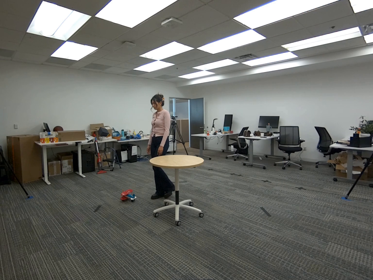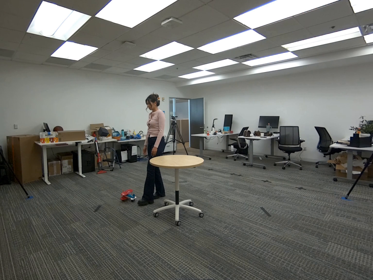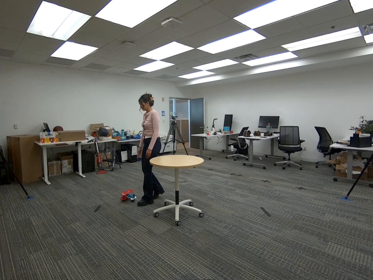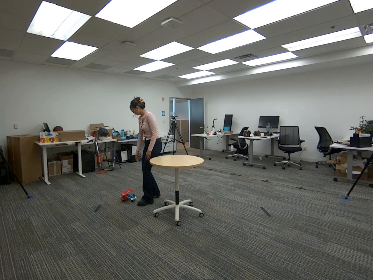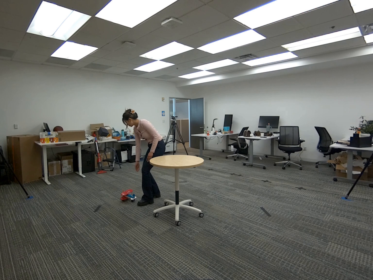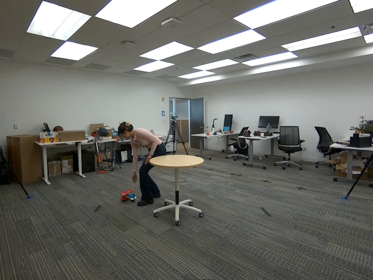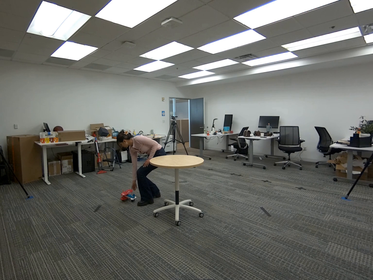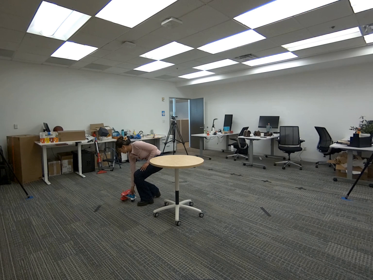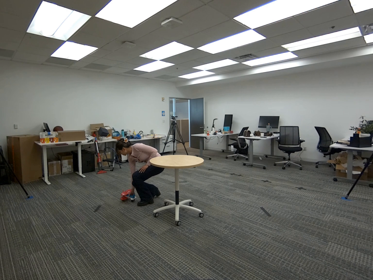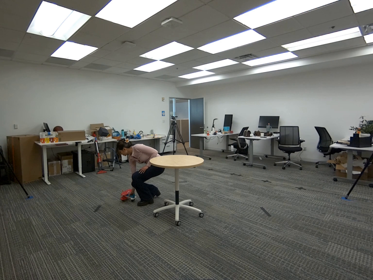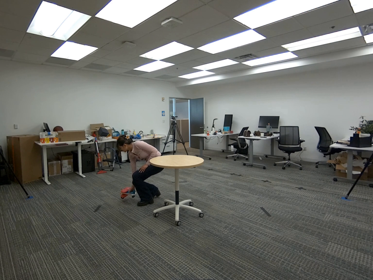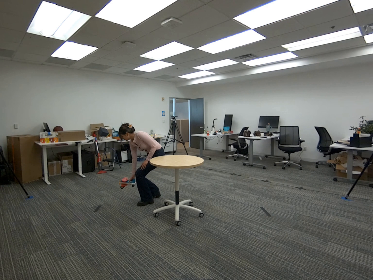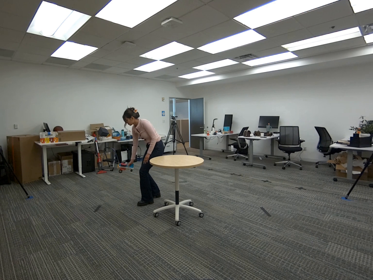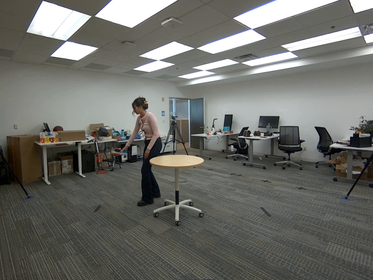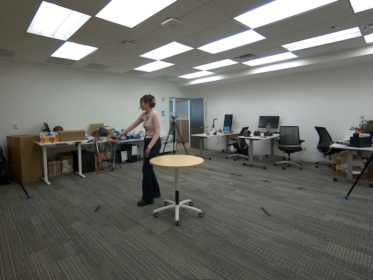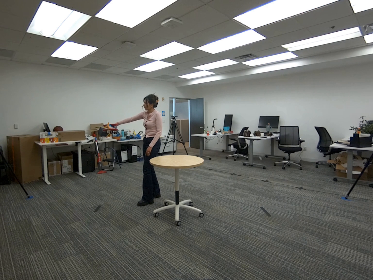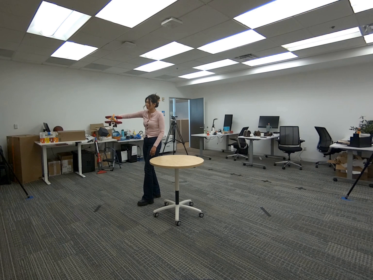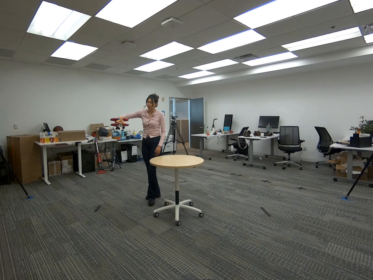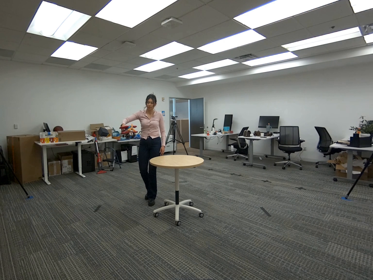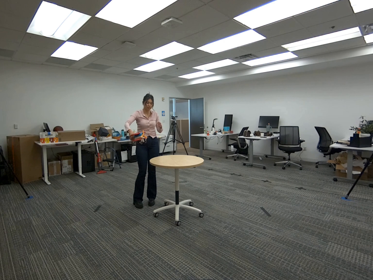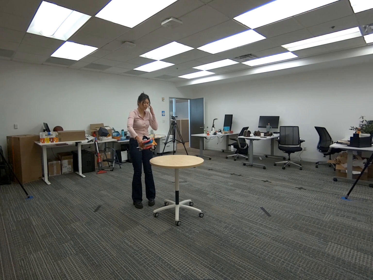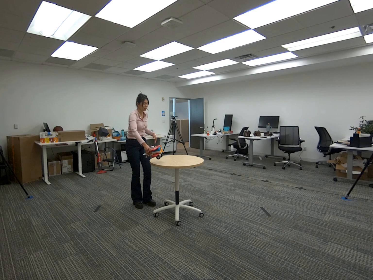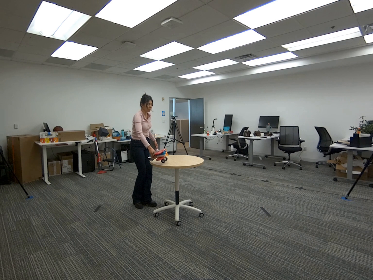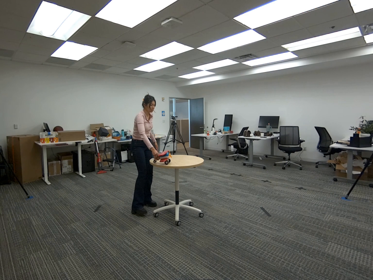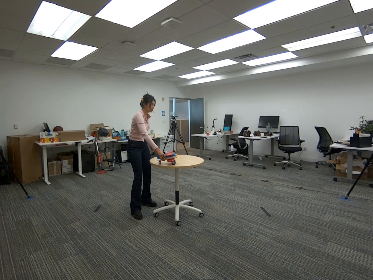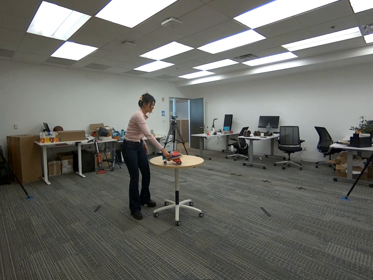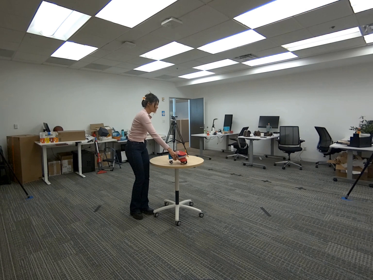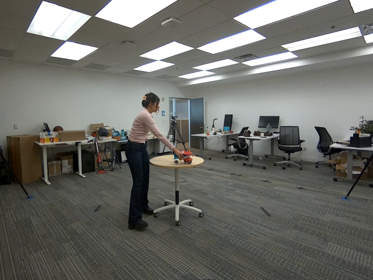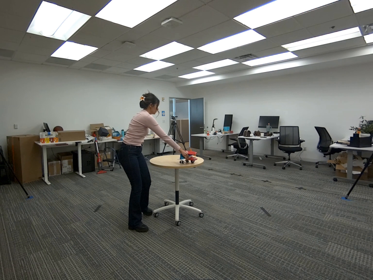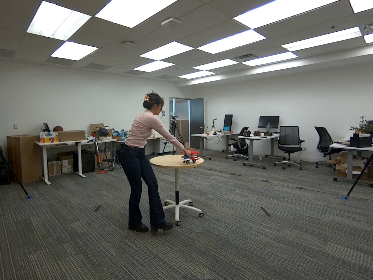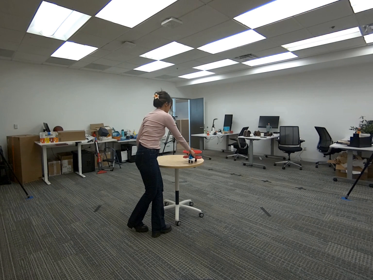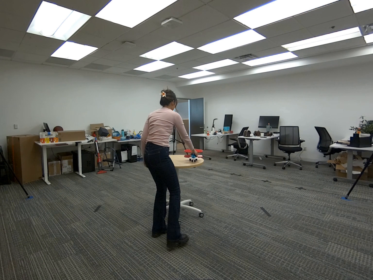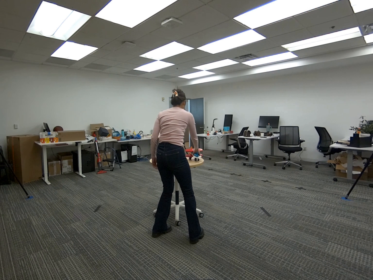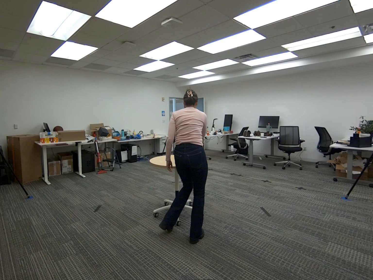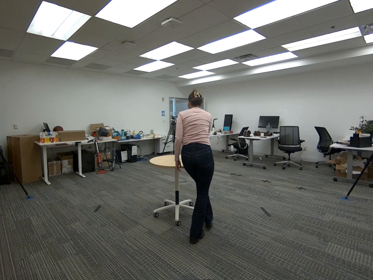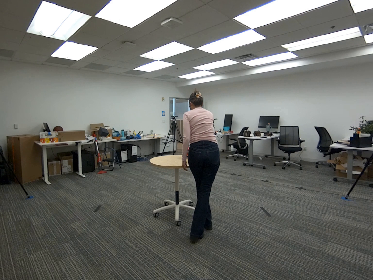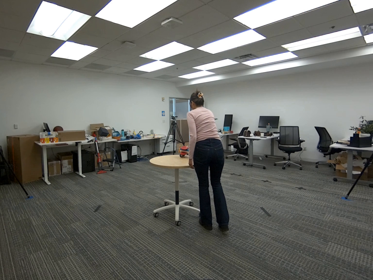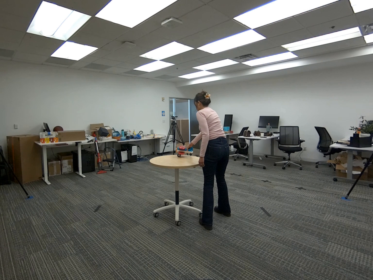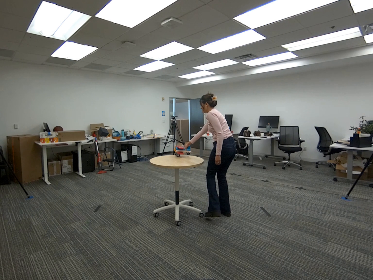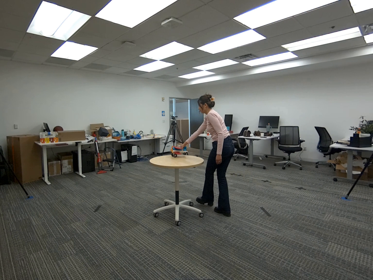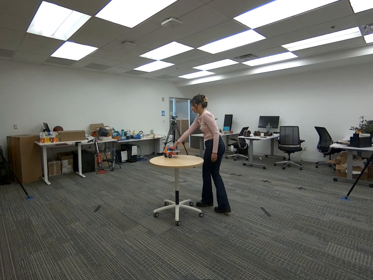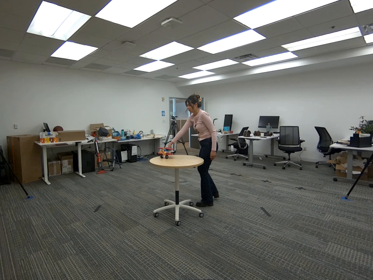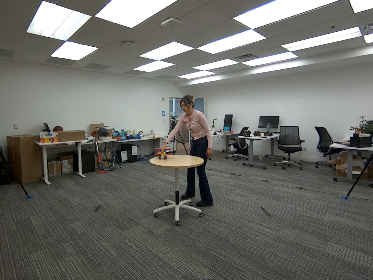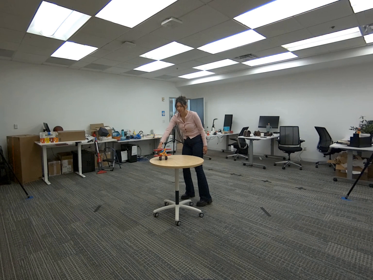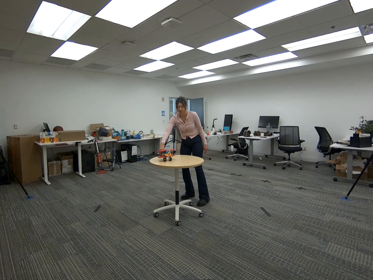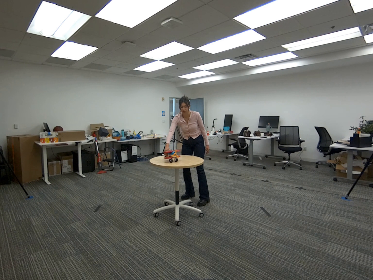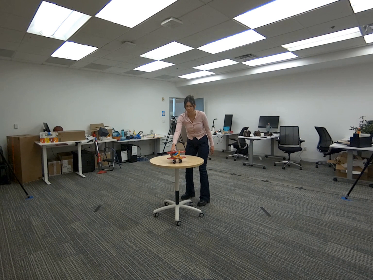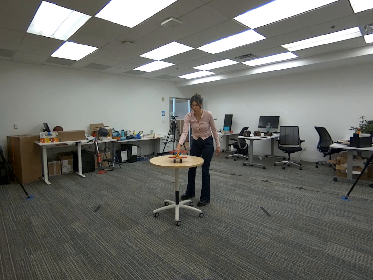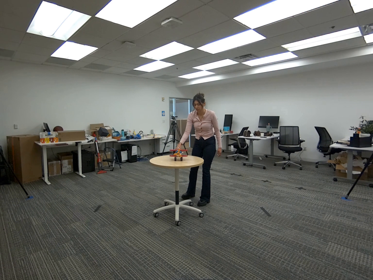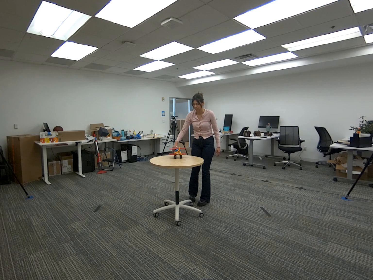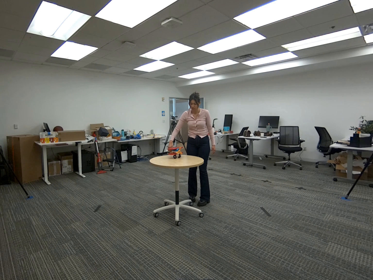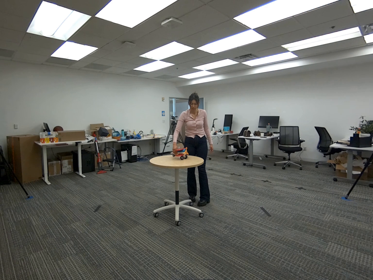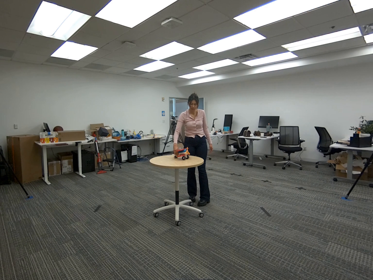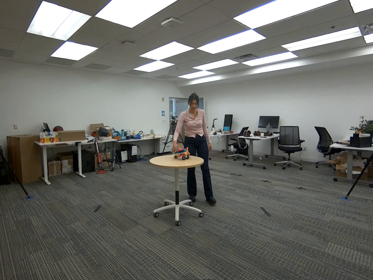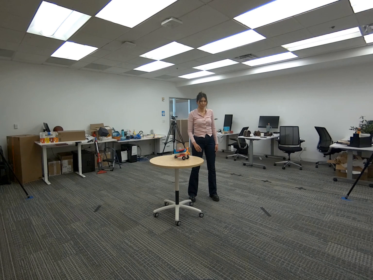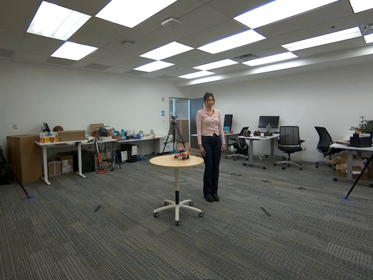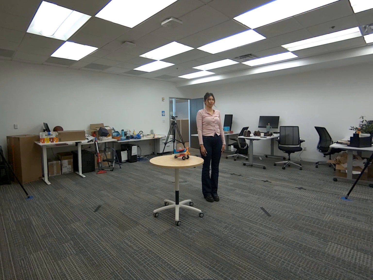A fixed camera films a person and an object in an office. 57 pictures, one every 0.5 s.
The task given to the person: Walk to the toy airplane on the ground. Place your right hand on the plane and roll it around the round table until finished.
